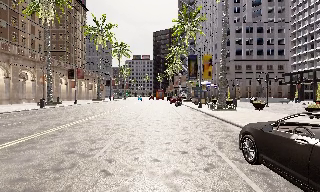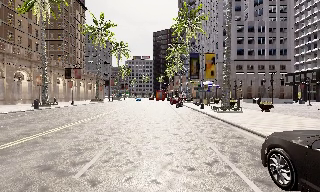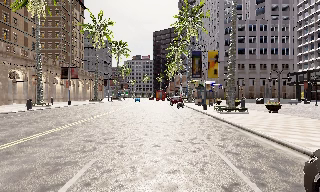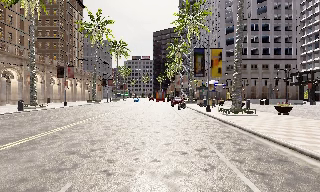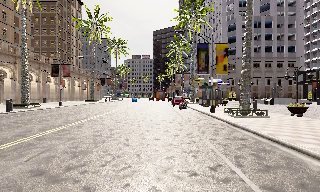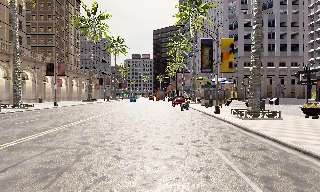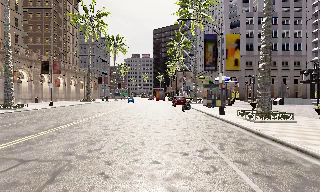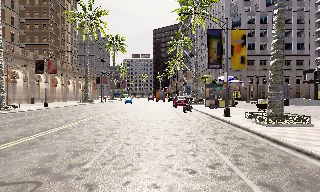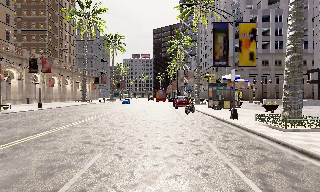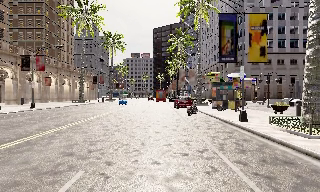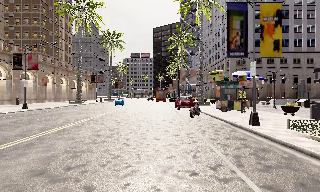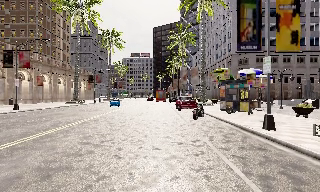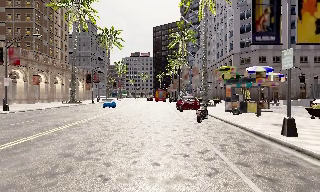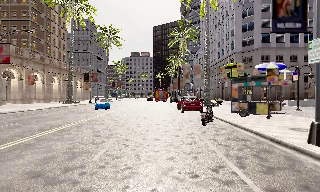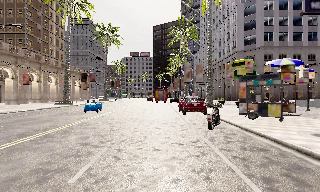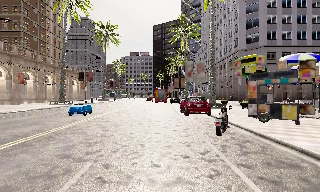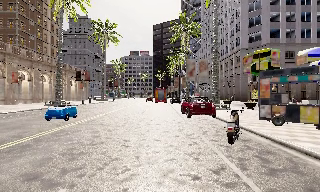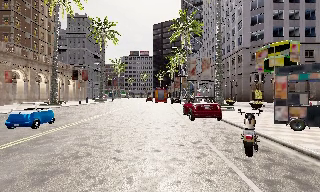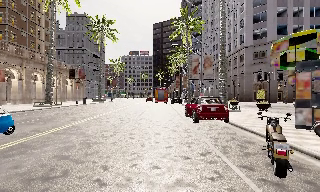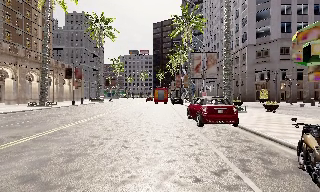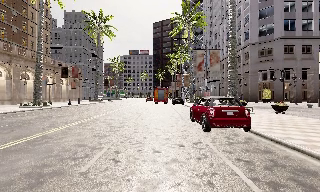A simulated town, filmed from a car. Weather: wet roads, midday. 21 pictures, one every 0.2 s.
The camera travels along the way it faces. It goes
forward.
0.0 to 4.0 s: The camera travels forward, about 25 m, so what stands in front looms larger.
The film runs forward here.
